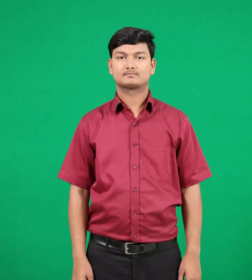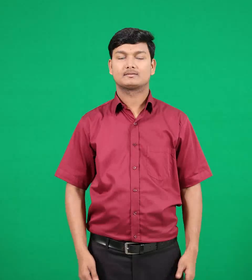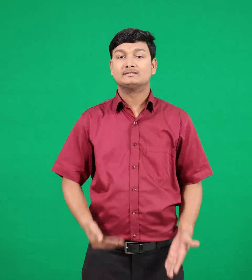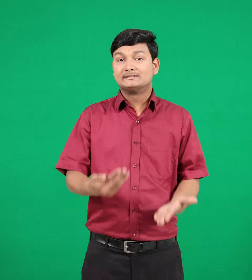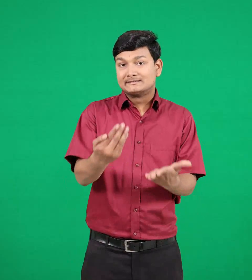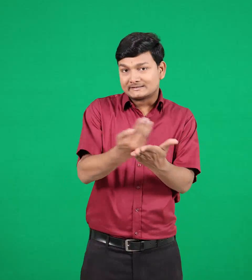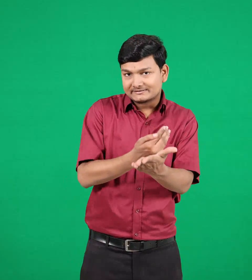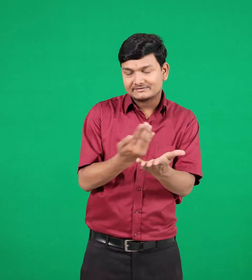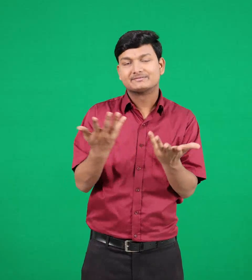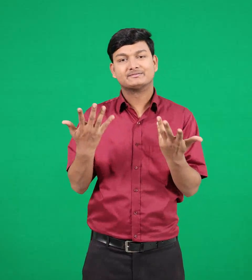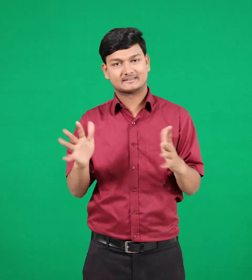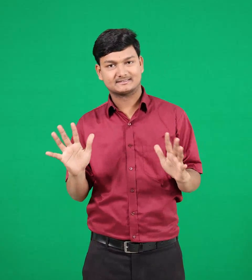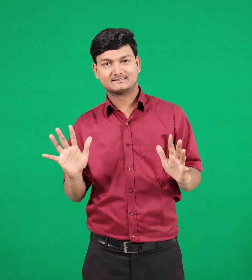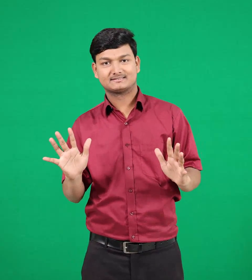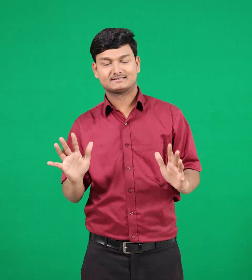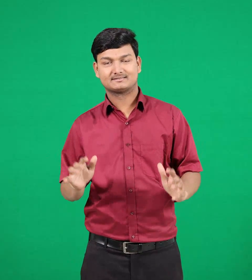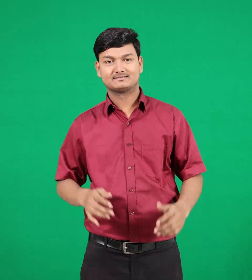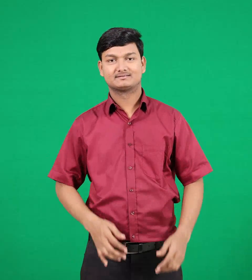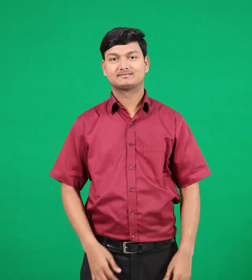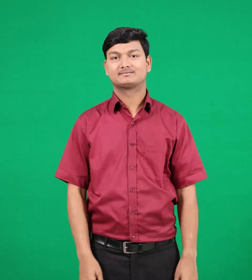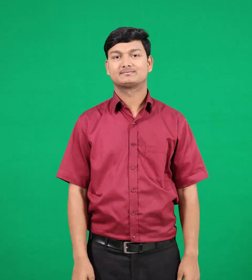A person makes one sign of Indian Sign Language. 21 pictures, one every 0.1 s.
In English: saved
